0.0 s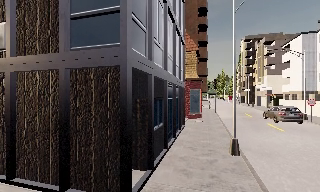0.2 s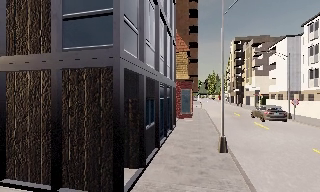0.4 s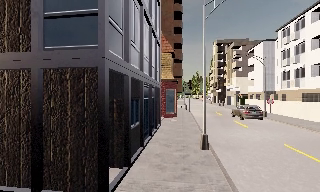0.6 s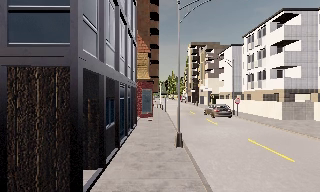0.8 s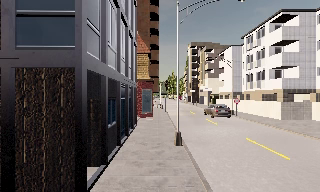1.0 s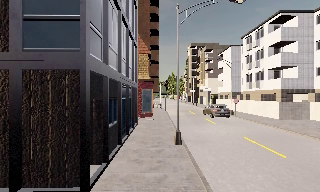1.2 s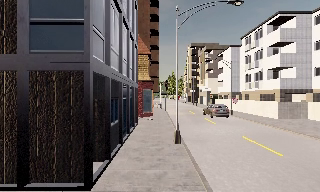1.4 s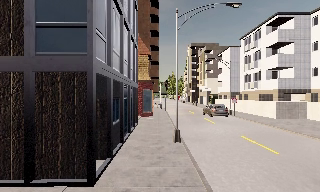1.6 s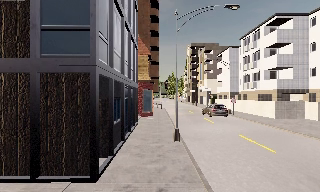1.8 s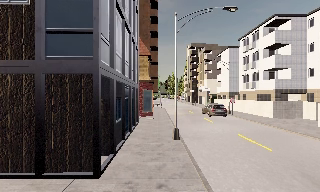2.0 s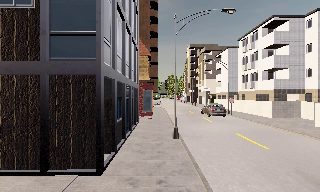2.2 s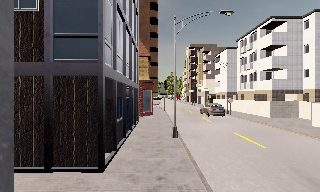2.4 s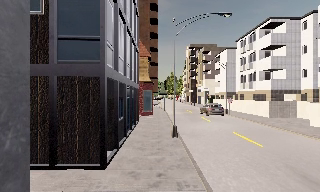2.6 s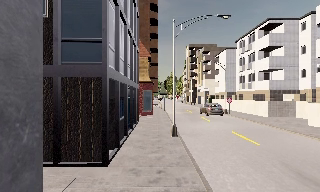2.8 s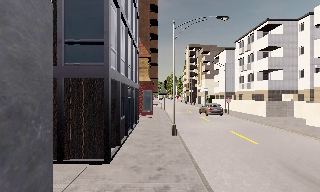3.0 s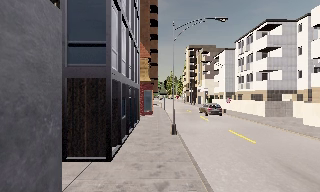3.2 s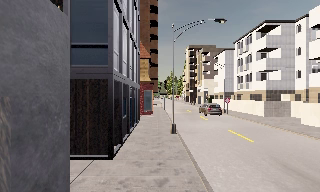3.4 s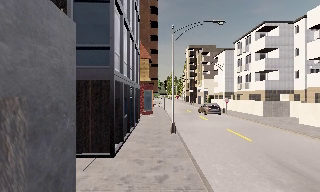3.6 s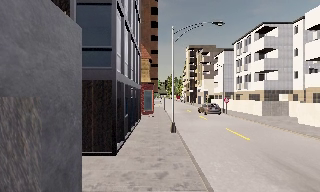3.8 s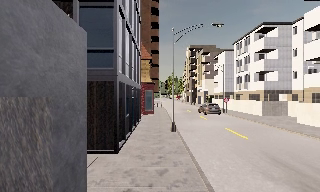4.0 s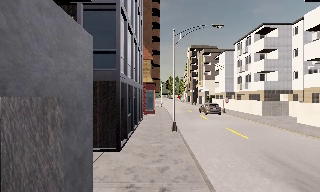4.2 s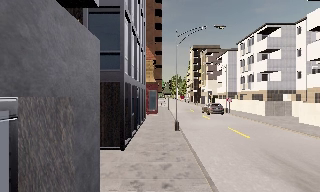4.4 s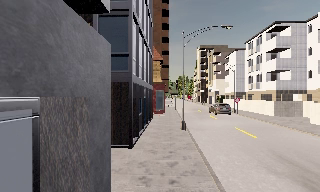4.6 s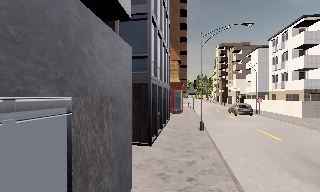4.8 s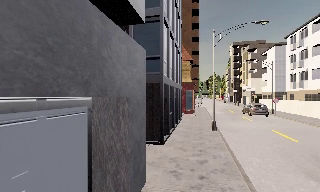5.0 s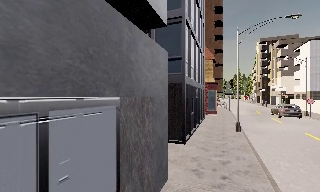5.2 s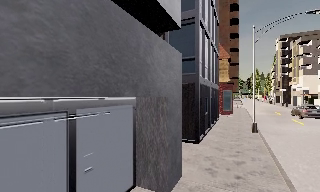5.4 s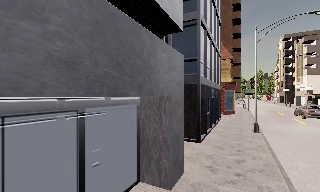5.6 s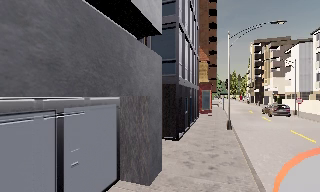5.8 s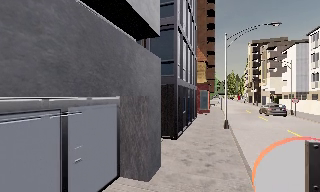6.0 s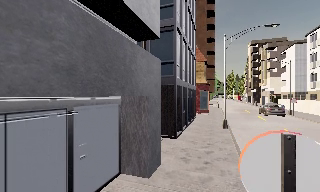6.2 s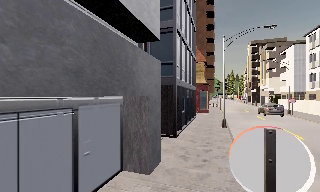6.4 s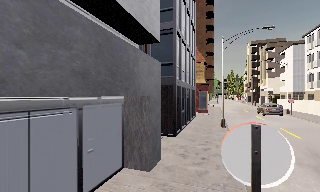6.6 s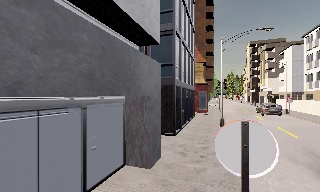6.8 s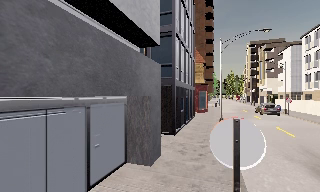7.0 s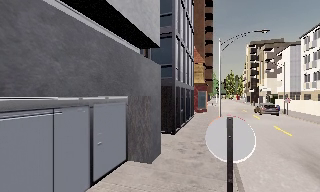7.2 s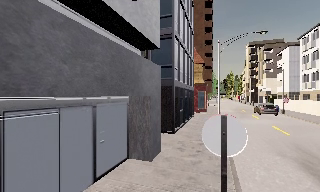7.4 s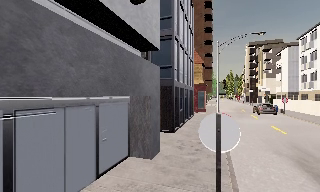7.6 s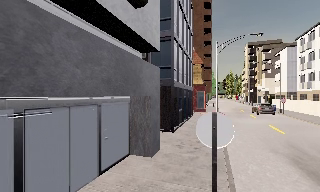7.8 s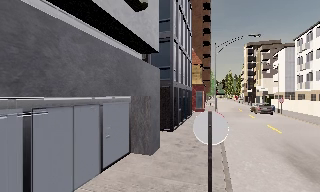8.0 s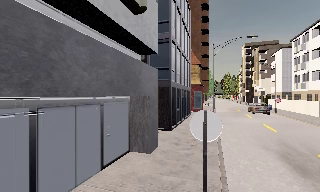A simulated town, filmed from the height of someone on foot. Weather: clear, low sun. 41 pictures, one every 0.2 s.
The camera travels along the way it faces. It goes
backward.
0.0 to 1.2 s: The scene slides to the left, as the camera pans about 15 degrees to its right. It travels backward, about 1 m, so what stands in front gets smaller.
1.2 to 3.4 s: The camera travels backward, about 2.5 m, so what stands in front gets smaller.
3.4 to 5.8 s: The camera pans to its left, which is counterclockwise from overhead, by about 20 degrees. It travels backward, about 2.5 m, so what stands in front gets smaller.
5.8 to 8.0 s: The camera travels backward, about 2.5 m, so what stands in front gets smaller.
The film runs backward here.
